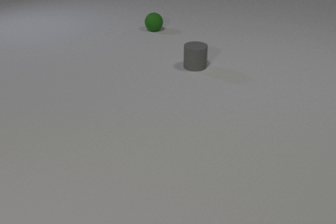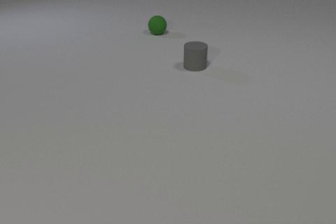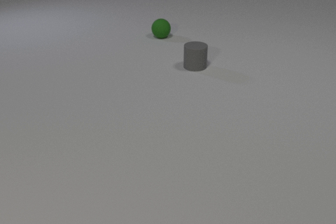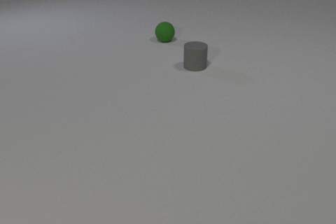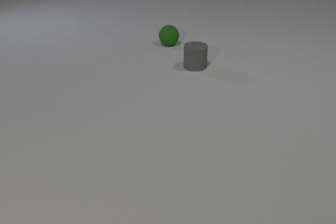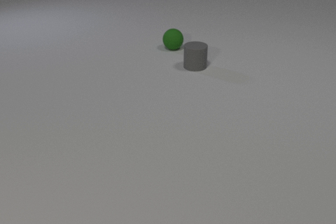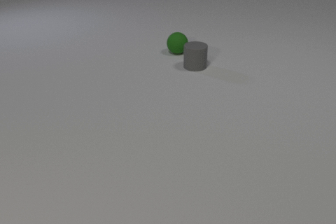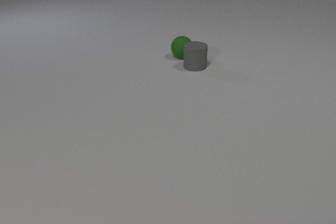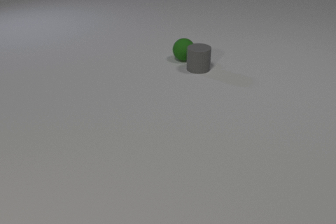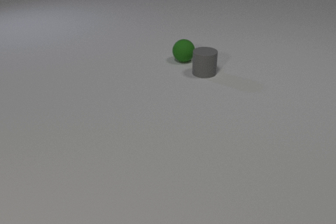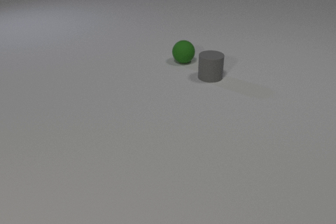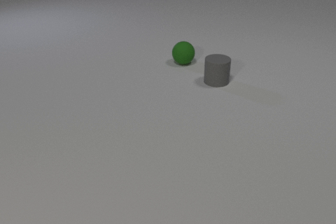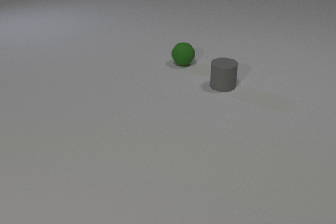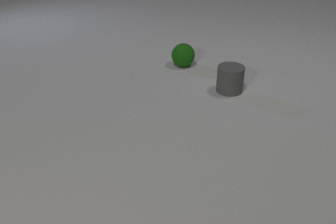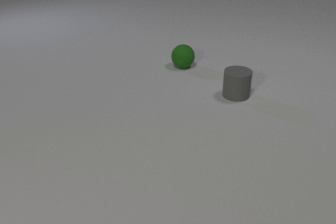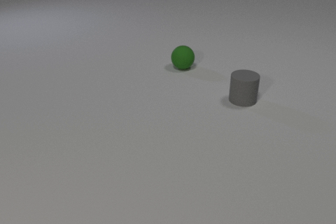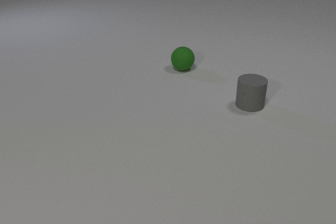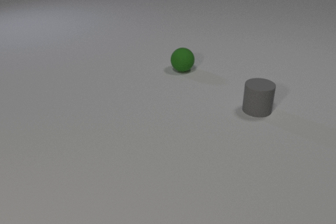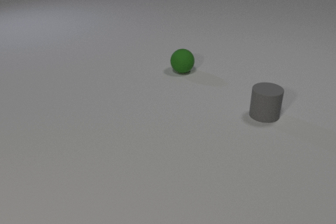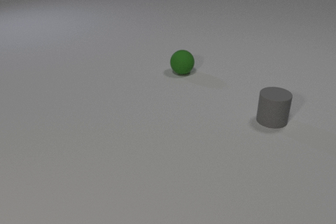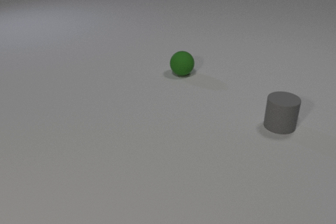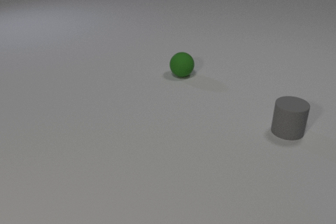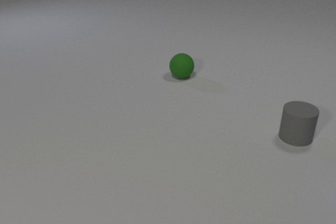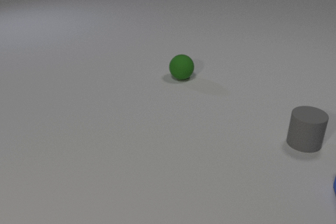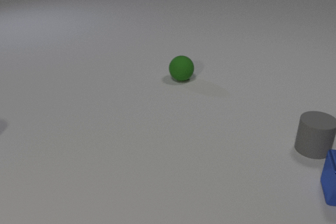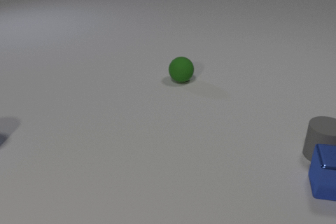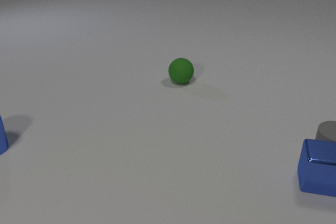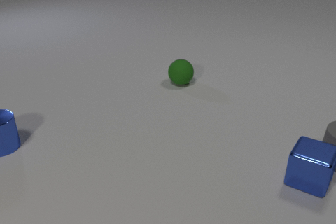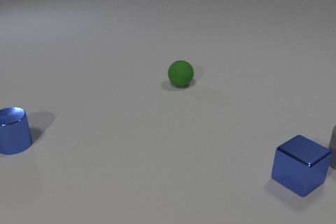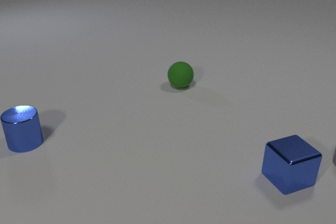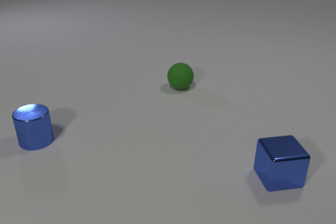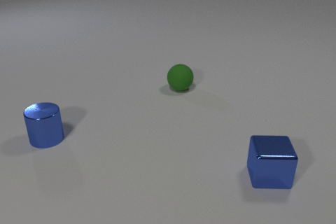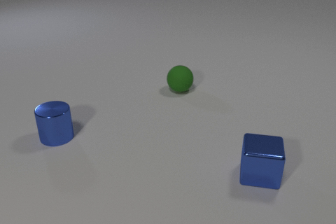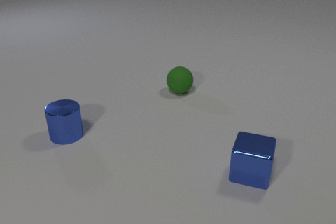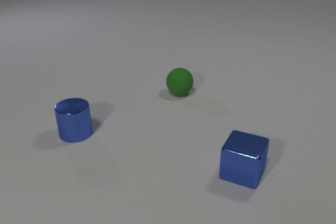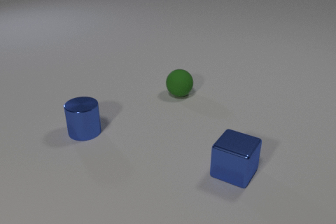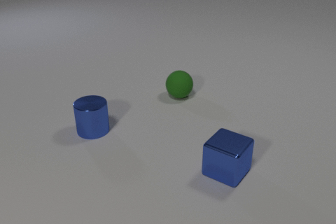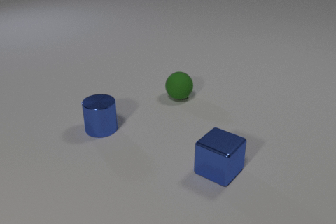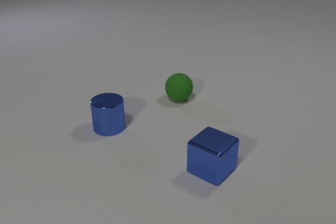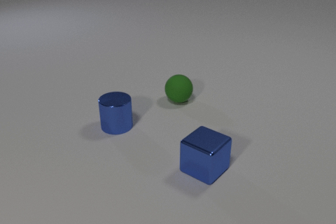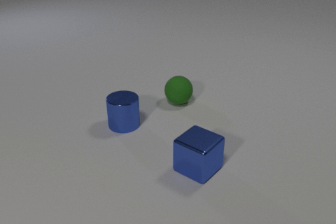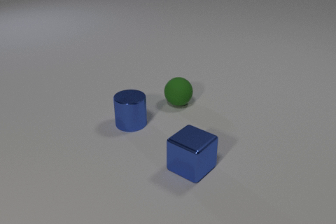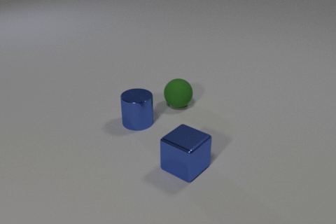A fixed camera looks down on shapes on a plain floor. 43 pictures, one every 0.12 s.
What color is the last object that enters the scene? blue.
Are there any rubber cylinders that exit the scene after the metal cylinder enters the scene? yes.
What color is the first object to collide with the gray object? green.
0.00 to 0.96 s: The green rubber sphere rolls toward the camera. The gray rubber cylinder slides toward the camera. The green rubber sphere and the gray rubber cylinder collide.
0.96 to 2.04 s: The green rubber sphere rolls toward the camera. The gray rubber cylinder slides toward the camera and to the right.
2.04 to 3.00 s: The green rubber sphere rolls toward the camera. The gray rubber cylinder slides toward the camera and to the right. The blue metal cube comes in at the right edge, slides to the left.
3.00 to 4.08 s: The green rubber sphere rolls toward the camera. The gray rubber cylinder slides to the right, leaves at the right edge. The blue metal cube slides to the left, spins so that its near face slides to the left, clockwise seen from above. The blue metal cylinder comes in at the left edge, slides to the right. The gray rubber cylinder and the blue metal cube collide.
4.08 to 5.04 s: The green rubber sphere rolls toward the camera. The blue metal cube slides to the left. The blue metal cylinder slides to the right.
